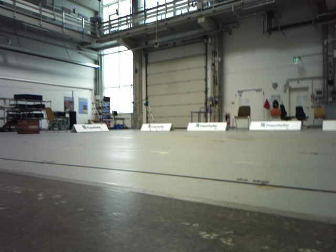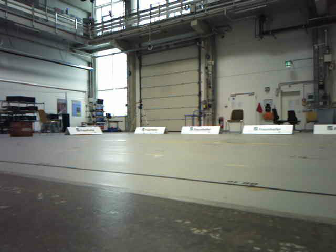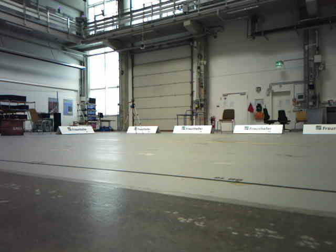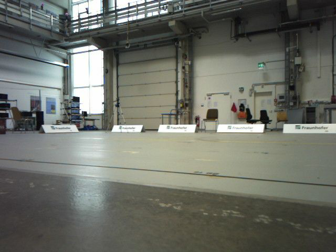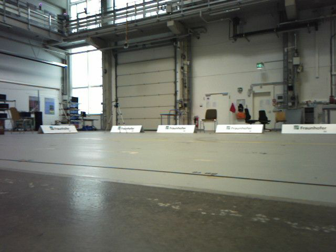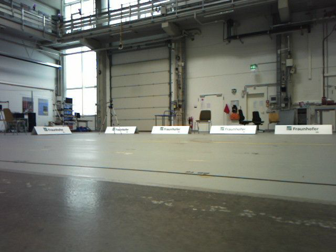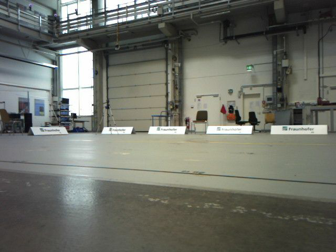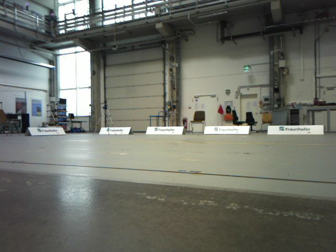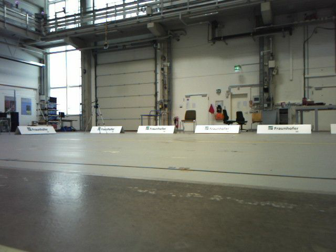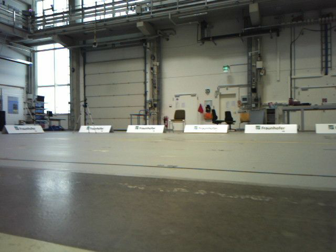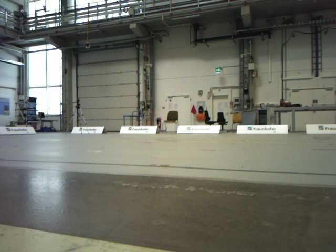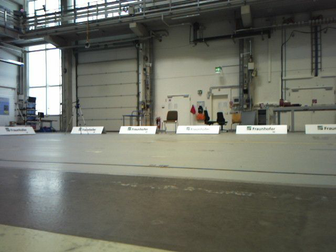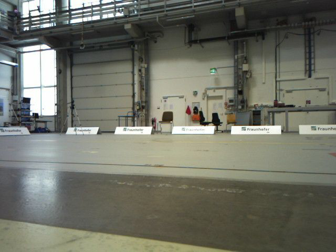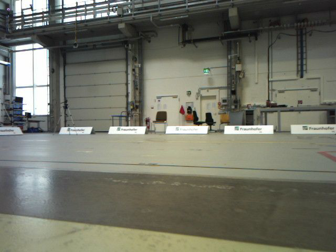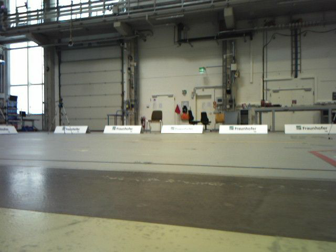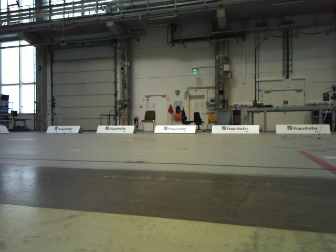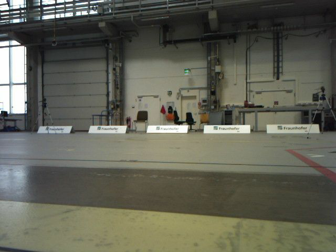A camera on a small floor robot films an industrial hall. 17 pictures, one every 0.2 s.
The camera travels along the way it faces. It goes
backward.
0.0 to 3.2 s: The camera pans to its right, which is clockwise from overhead, by about 20 degrees. It travels backward, about 0.6 m, so what stands in front gets smaller.
The film runs backward here.
